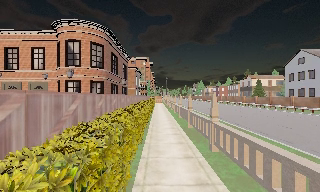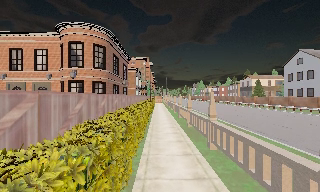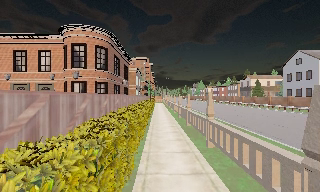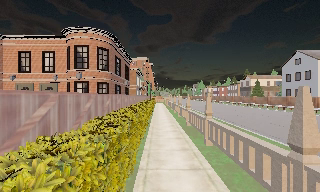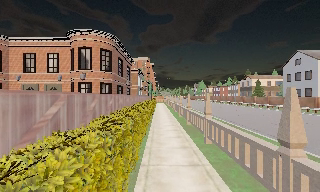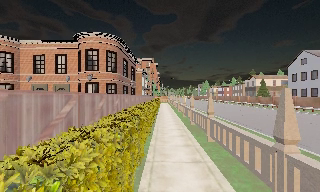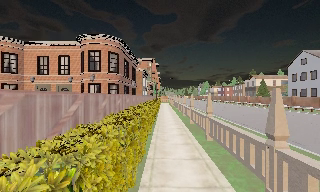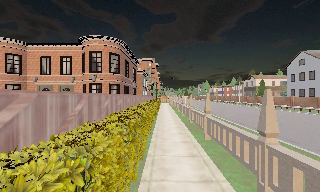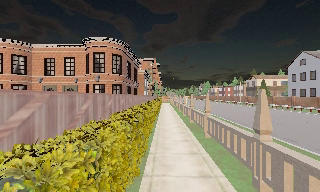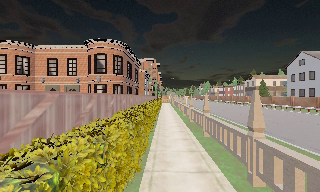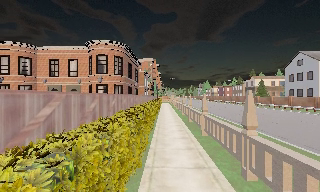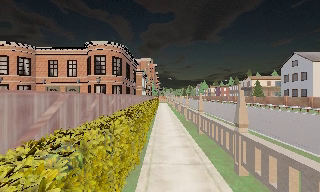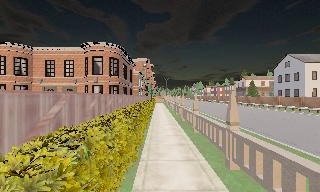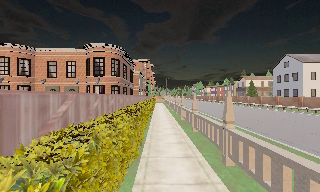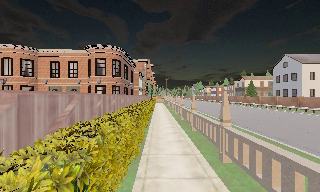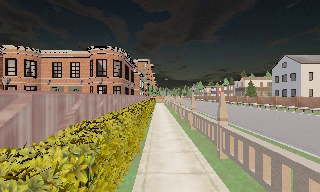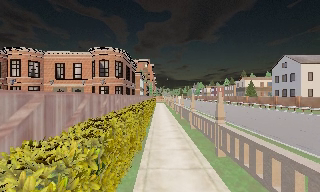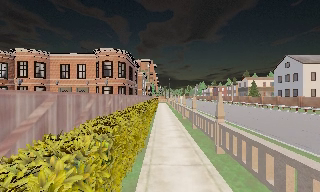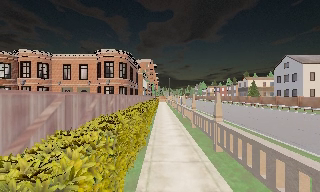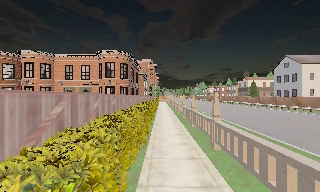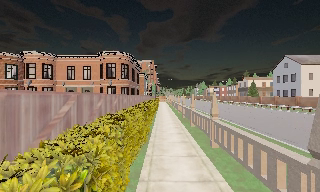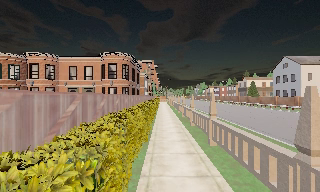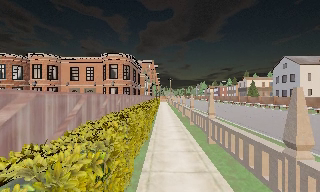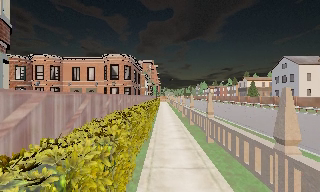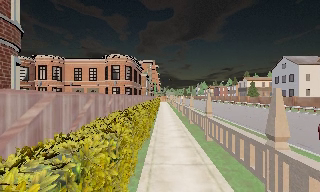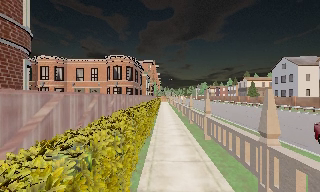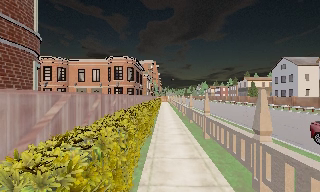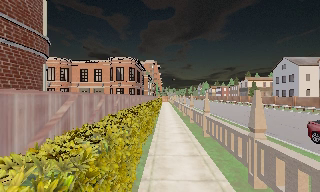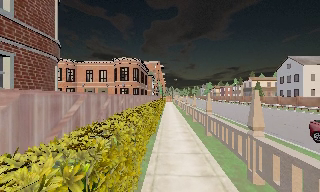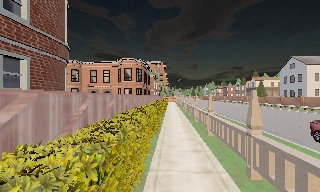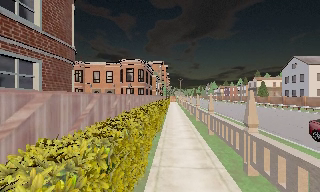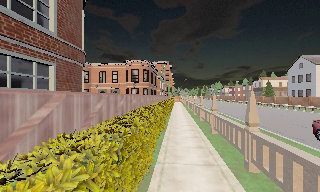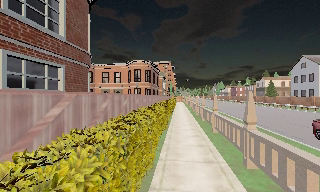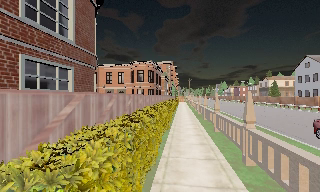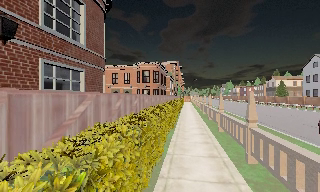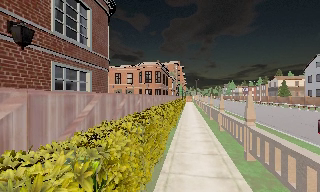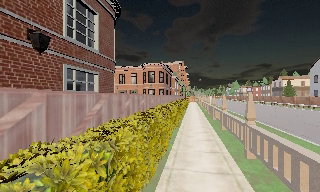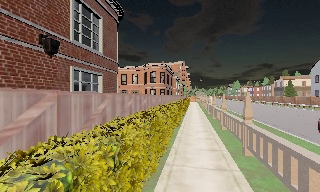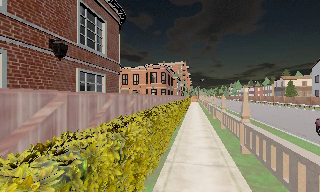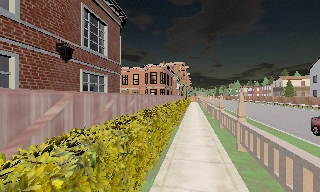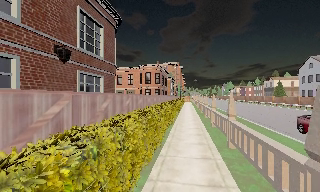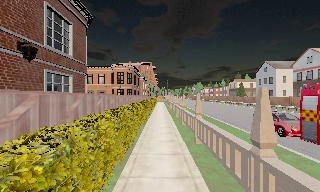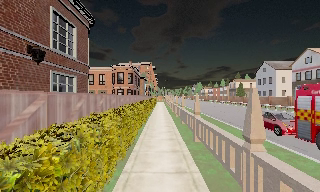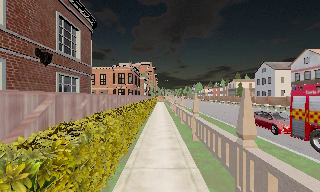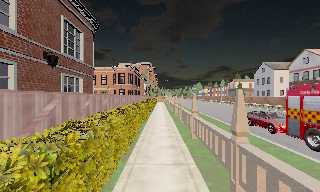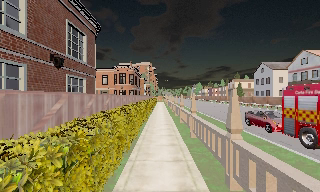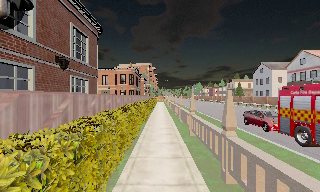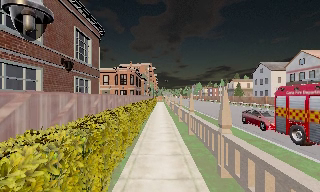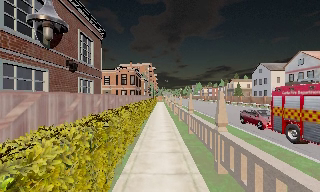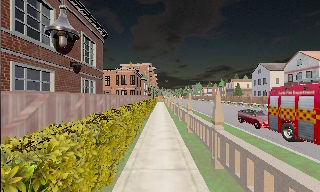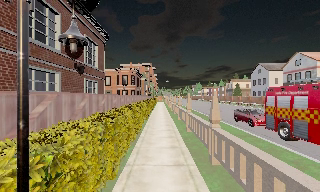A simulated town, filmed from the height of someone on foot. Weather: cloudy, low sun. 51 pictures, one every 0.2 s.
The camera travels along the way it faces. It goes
backward.
0.0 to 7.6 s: The scene slides to the right, as the camera pans about 15 degrees to its left. It travels backward, about 12 m, so what stands in front gets smaller.
7.6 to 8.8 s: The camera swings to its right by about 10 degrees, and the scene slides to the left. It travels backward, about 2 m, so what stands in front gets smaller.
8.8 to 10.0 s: The camera travels backward, about 2 m, so what stands in front gets smaller.
The film runs backward here.
